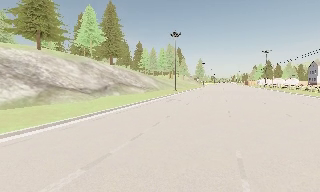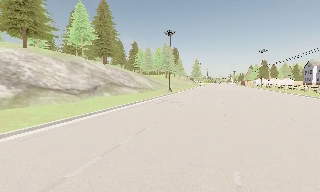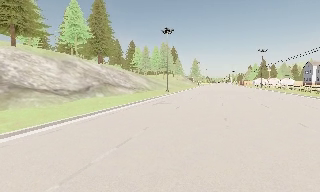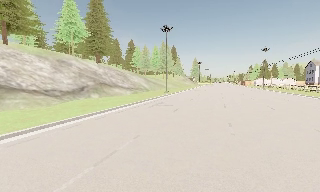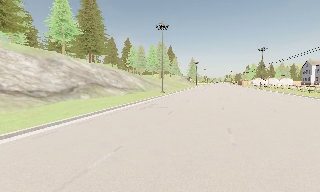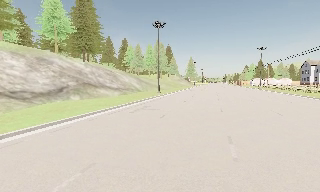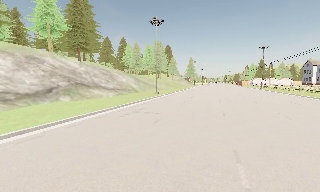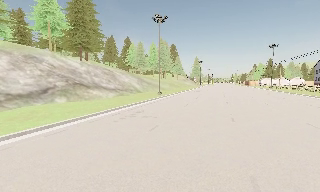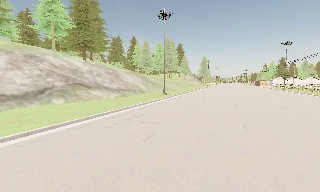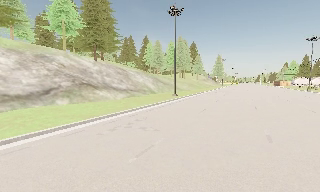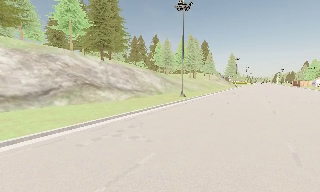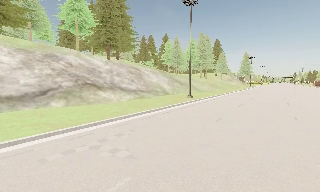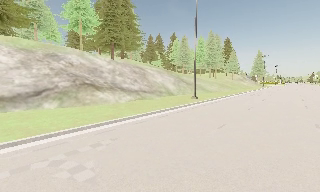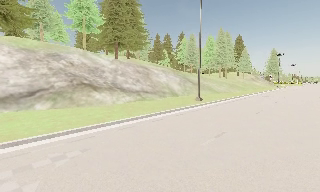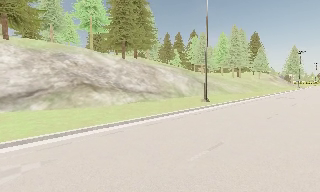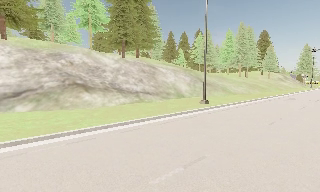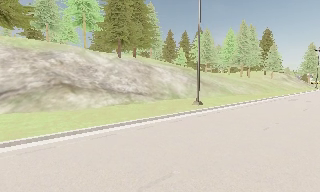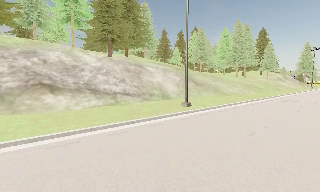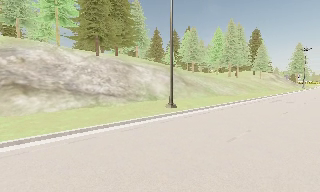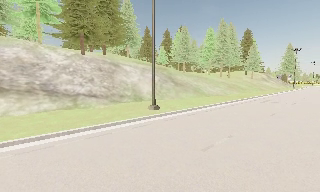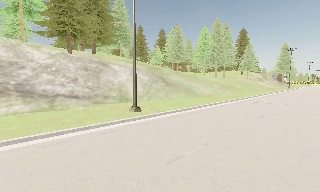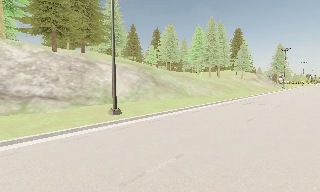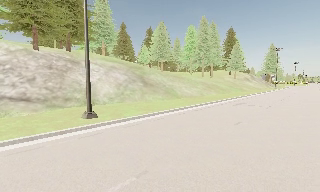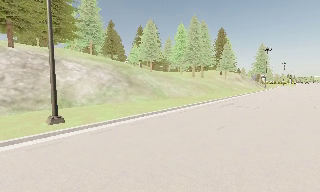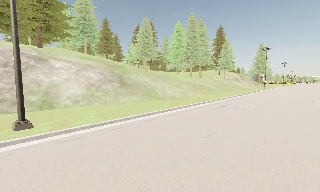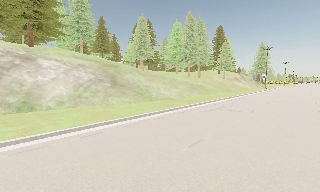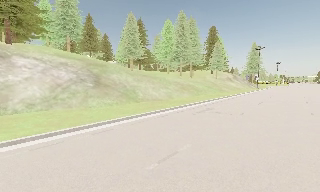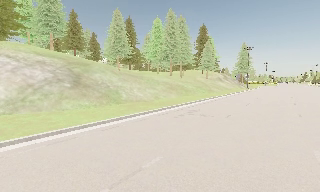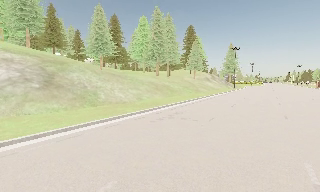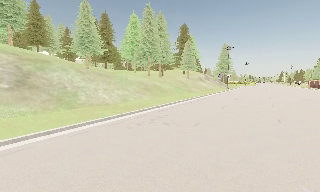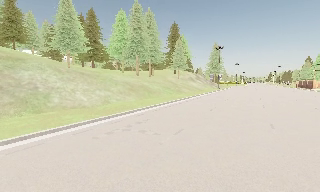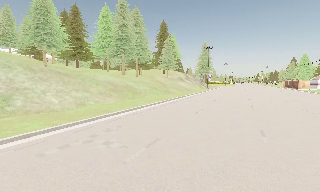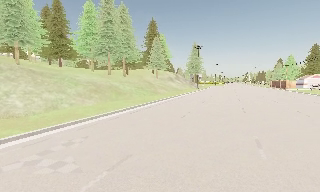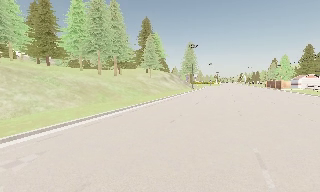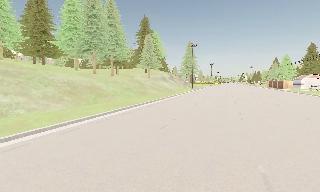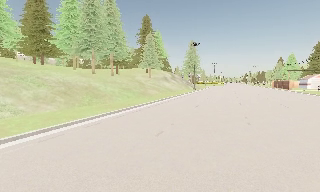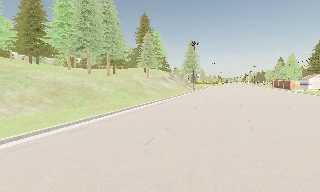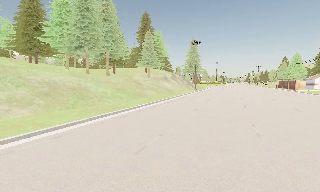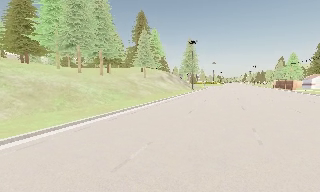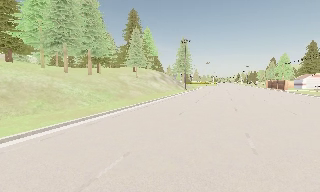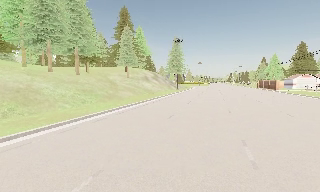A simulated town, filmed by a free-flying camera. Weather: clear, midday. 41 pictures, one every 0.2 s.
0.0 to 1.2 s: The camera travels forward, about 7 m, so what stands in front looms larger.
1.2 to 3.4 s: The camera pans to its left, which is counterclockwise from overhead, by about 30 degrees. It travels forward and to its right, about 15 m.
3.4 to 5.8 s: The scene slides to the left, as the camera pans about 20 degrees to its right. It travels forward and to its right, about 15 m, so what stands in front looms larger.
5.8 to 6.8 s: The scene slides to the left, as the camera pans about 10 degrees to its right. It travels forward and to its right, about 7 m, so what stands in front looms larger.
6.8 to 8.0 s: The camera travels forward, about 6 m, so what stands in front looms larger.
The film runs forward here.
